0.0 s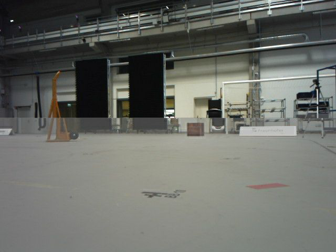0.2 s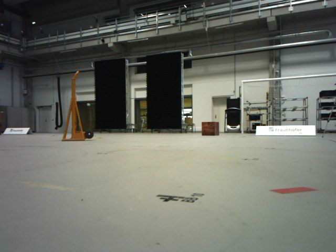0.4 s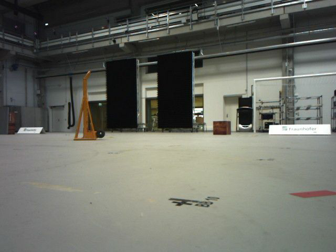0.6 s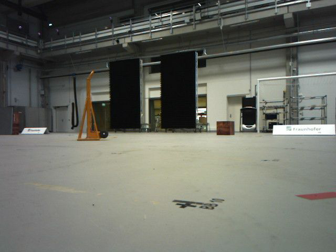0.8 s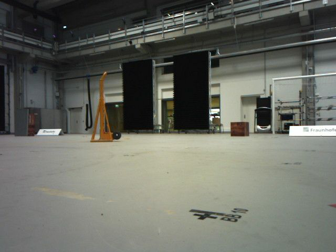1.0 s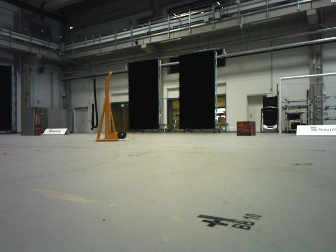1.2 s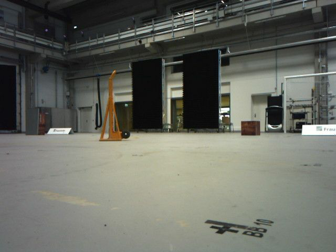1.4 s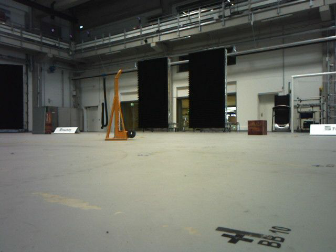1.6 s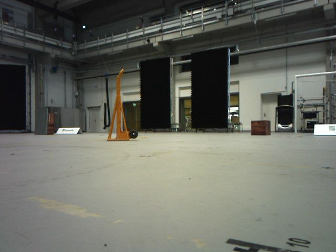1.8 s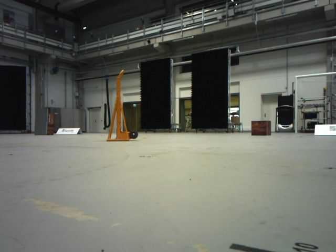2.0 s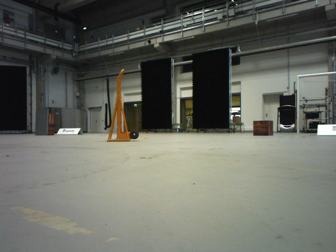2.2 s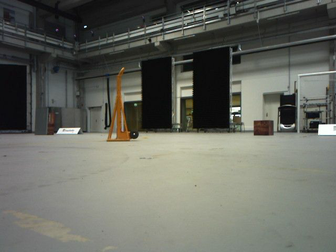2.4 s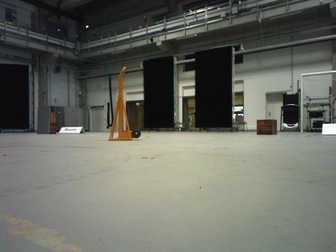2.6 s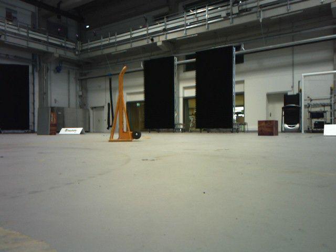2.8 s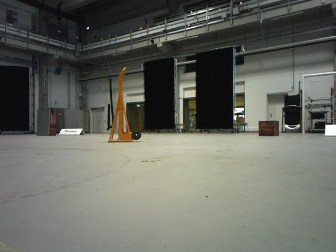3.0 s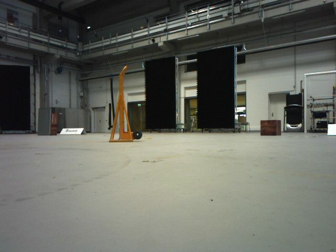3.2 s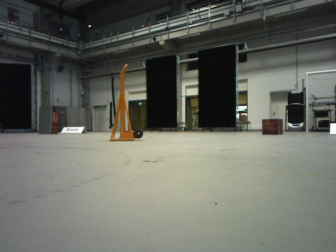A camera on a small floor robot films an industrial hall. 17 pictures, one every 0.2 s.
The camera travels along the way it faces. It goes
forward.
0.0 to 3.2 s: The camera pans to its left, which is counterclockwise from overhead, by about 15 degrees. It travels forward, about 0.6 m, so what stands in front looms larger.
The film runs forward here.
